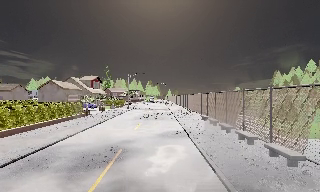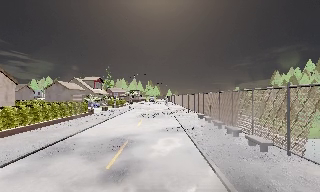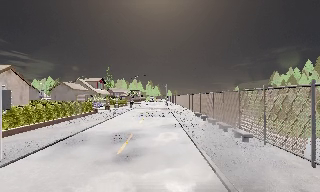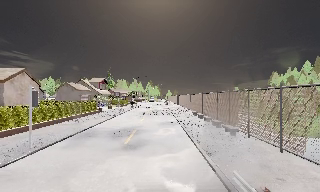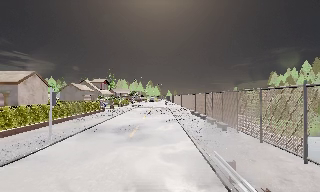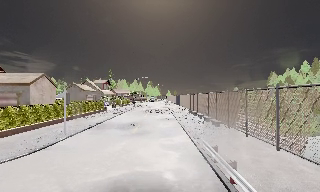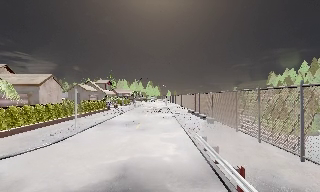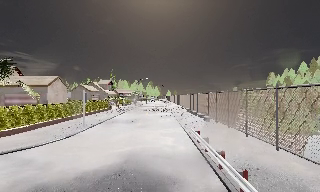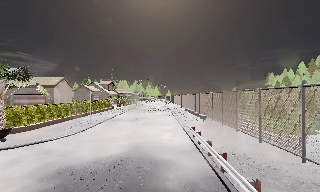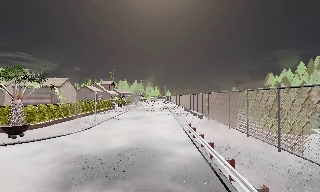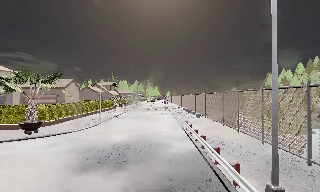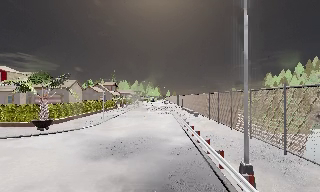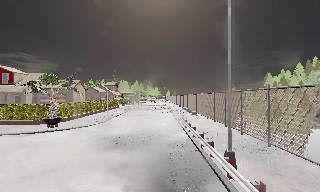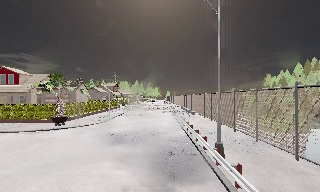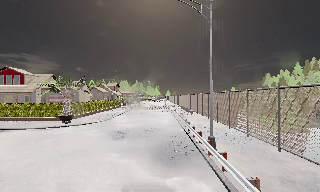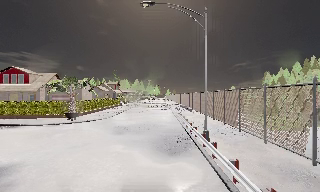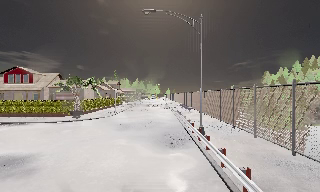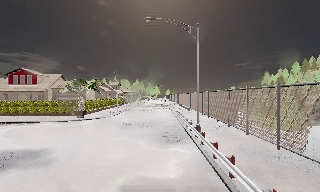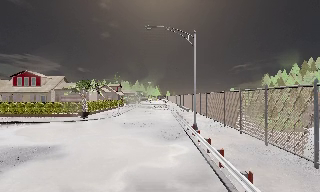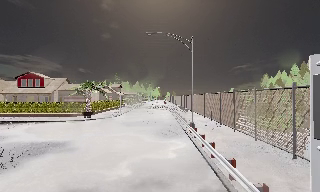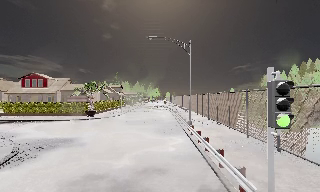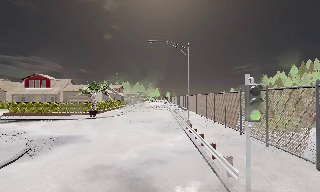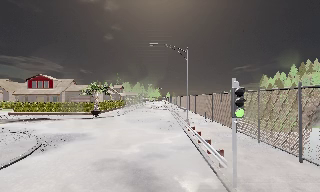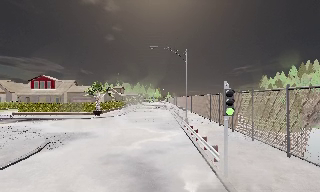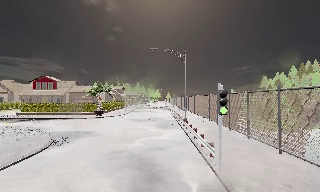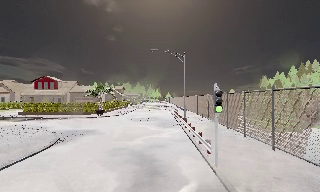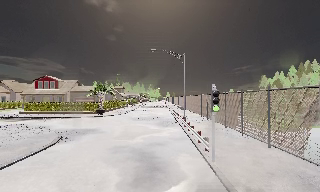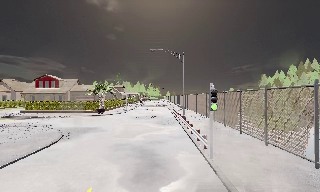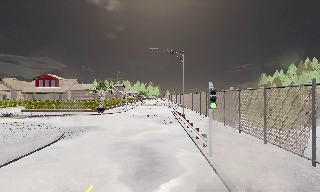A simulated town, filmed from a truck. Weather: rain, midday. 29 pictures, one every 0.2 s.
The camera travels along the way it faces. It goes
backward.
0.0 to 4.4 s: The camera travels backward, about 25 m, so what stands in front gets smaller. It loses speed.
4.4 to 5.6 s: The camera travels backward, about 2 m, so what stands in front gets smaller. It loses speed.
The film runs backward here.
